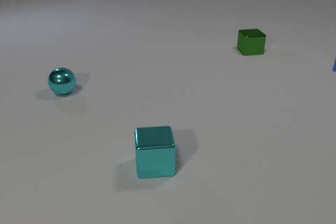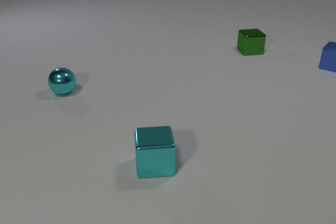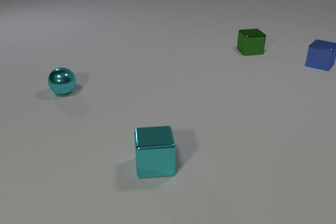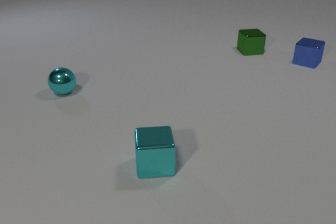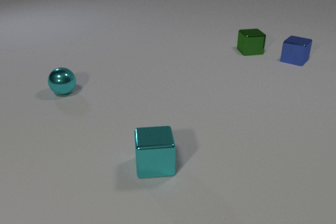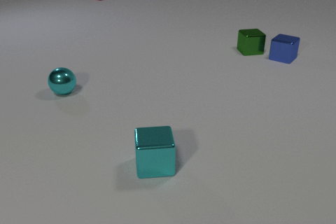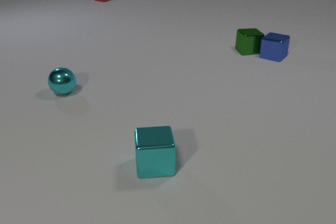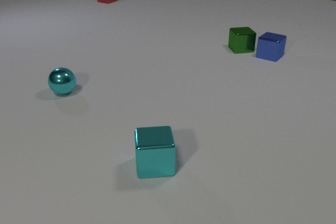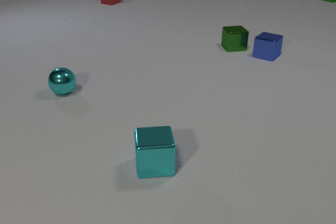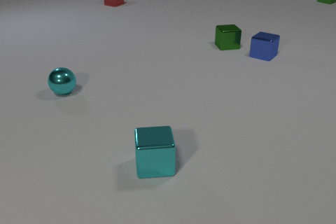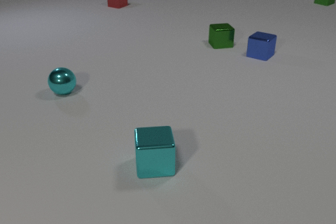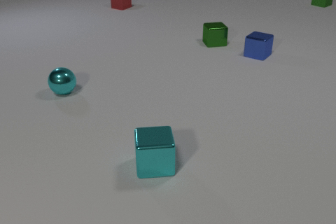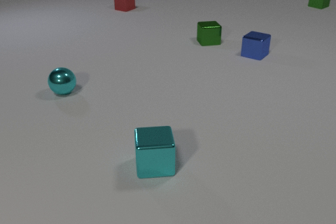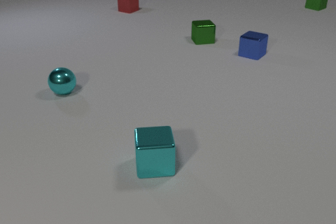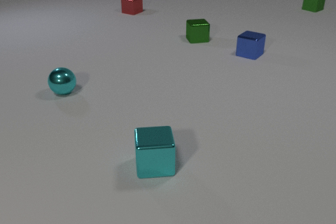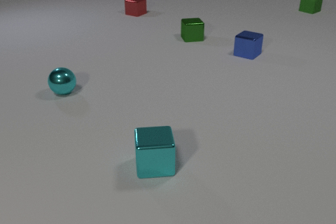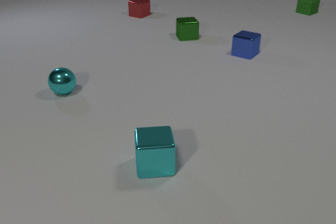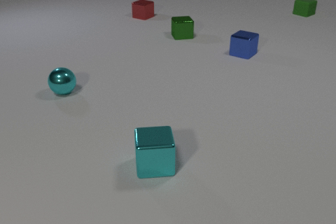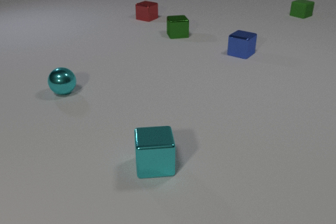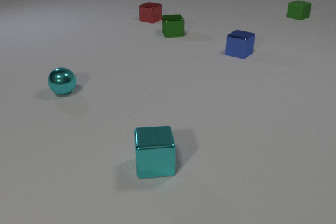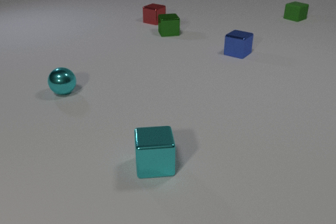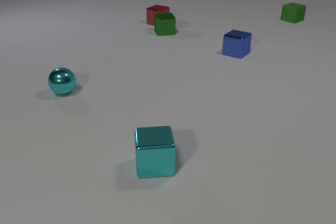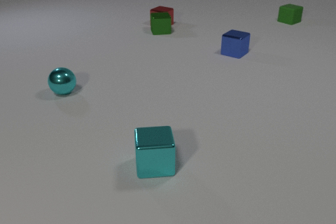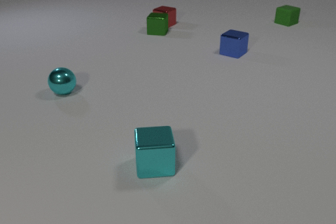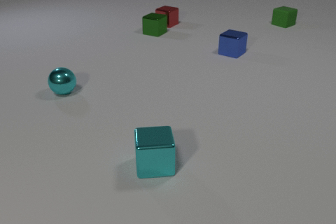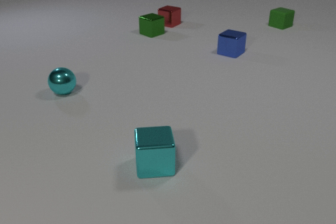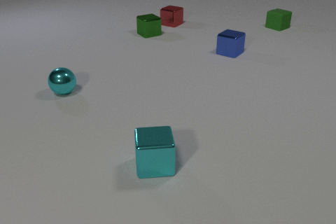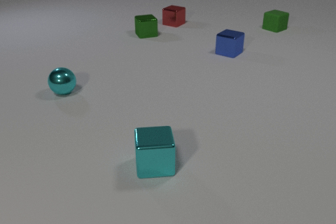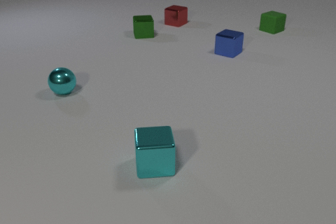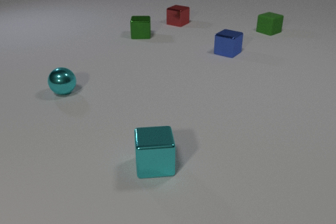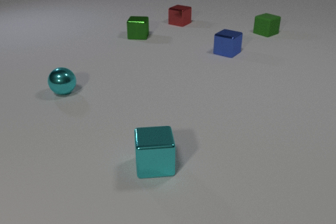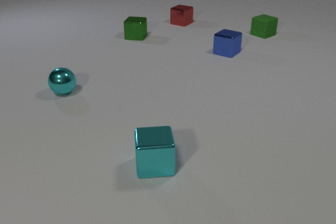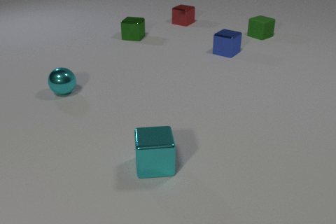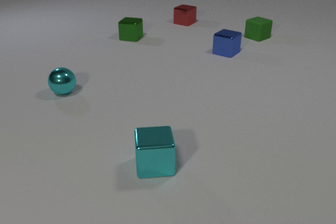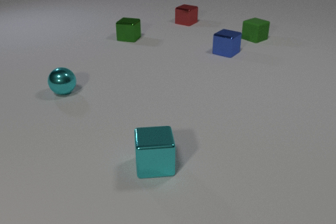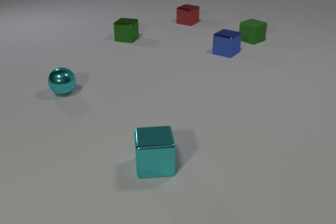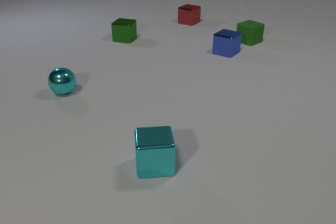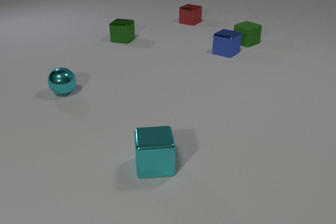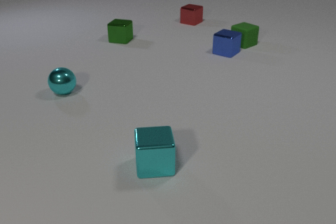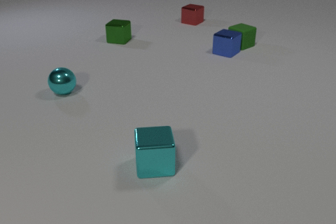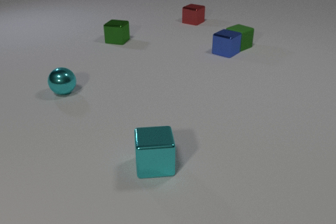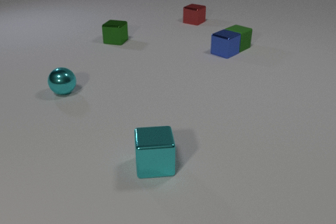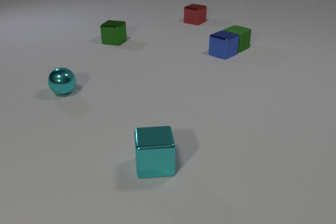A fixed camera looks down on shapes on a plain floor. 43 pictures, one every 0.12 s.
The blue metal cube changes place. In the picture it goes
to the left.
The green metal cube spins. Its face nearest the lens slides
to the left.
0.00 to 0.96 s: The blue metal cube slides to the left. The green metal cube slides to the left and away from the camera. The red metal cube comes in at the top edge, slides toward the camera and to the right. The green rubber cube comes in at the top edge, slides toward the camera. The blue metal cube and the green metal cube collide.
0.96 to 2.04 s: The blue metal cube slides to the left. The green metal cube slides to the left and away from the camera. The red metal cube slides toward the camera and to the right. The green rubber cube slides toward the camera.
2.04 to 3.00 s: The blue metal cube slides to the left. The green metal cube slides to the left, spins clockwise seen from above by about 60 degrees, its near face sliding to the left. The red metal cube slides to the right and toward the camera. The green rubber cube slides toward the camera and to the left. The green metal cube and the red metal cube collide.
3.00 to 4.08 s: The blue metal cube slides to the left. The green metal cube slides to the left and toward the camera, spins clockwise seen from above by about 60 degrees, its near face sliding to the left. The red metal cube slides to the right. The green rubber cube slides toward the camera and to the left.
4.08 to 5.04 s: The blue metal cube slides toward the camera. The green metal cube slides to the left and toward the camera. The red metal cube slides to the right. The green rubber cube slides toward the camera and to the left. The blue metal cube and the green rubber cube collide.
What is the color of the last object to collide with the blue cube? green.
Are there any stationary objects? yes.
How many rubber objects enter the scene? 1.
